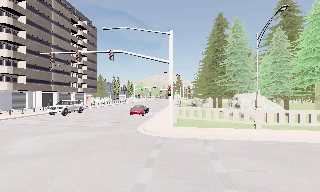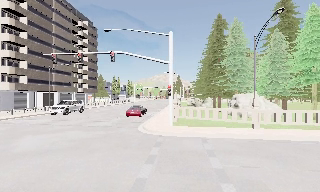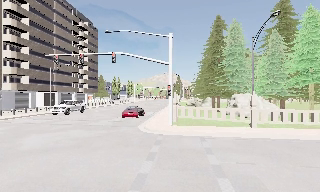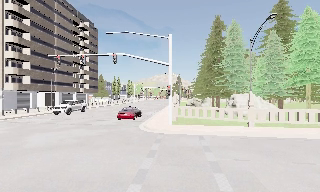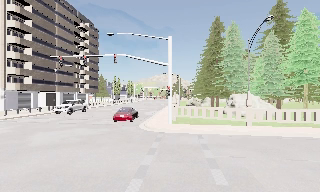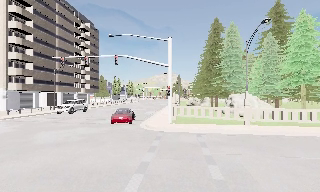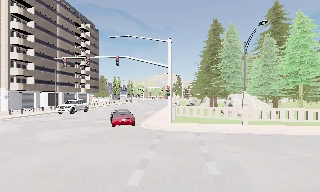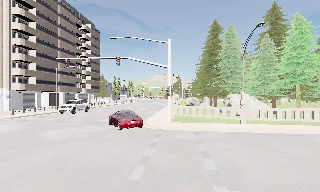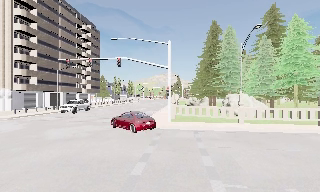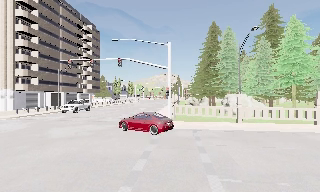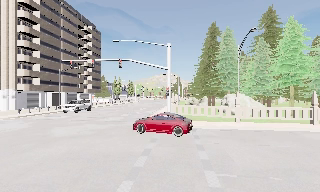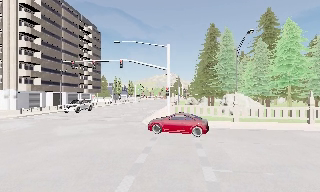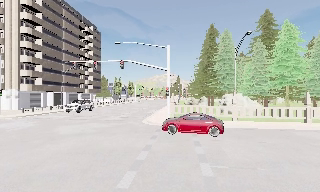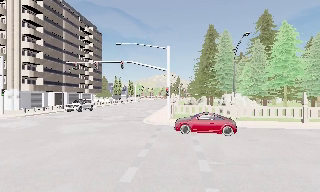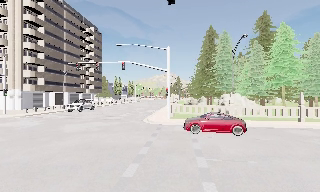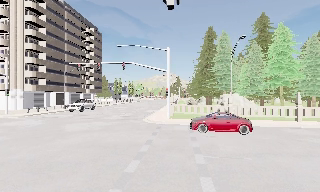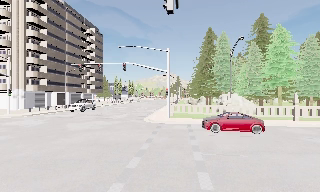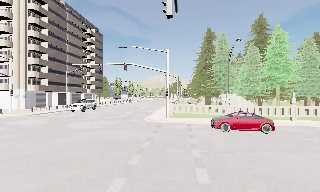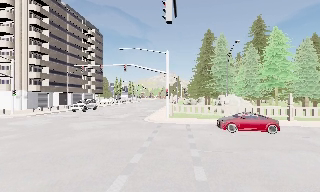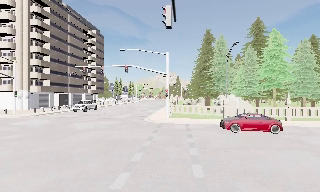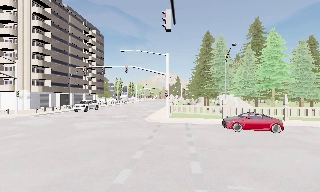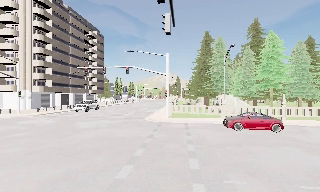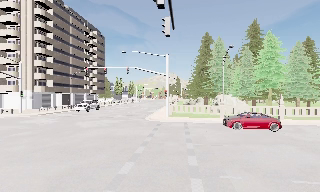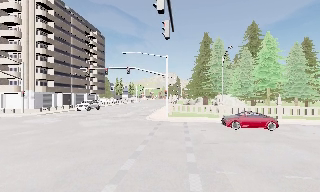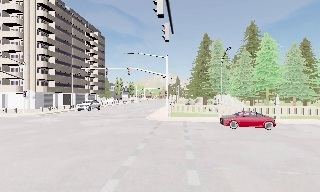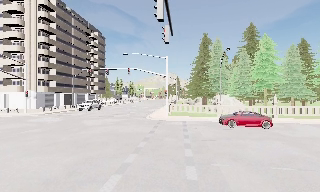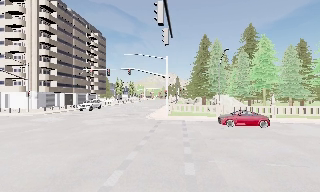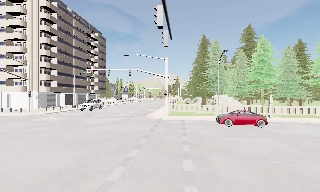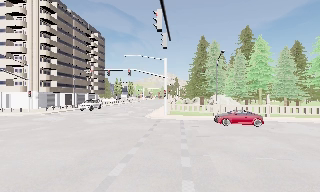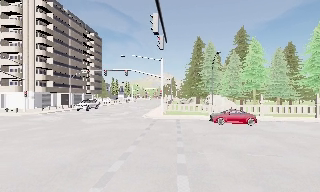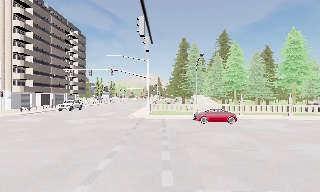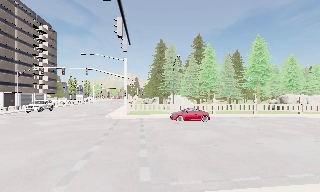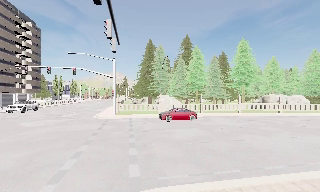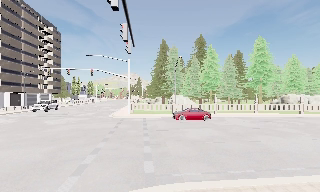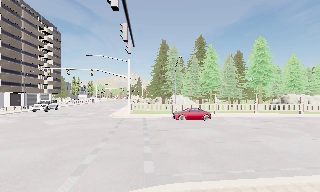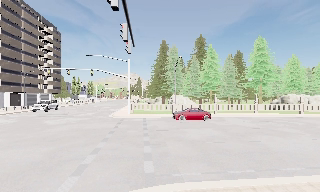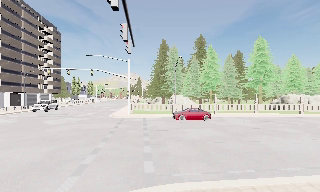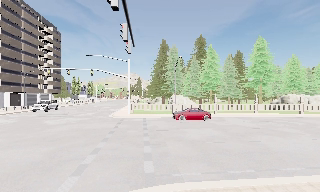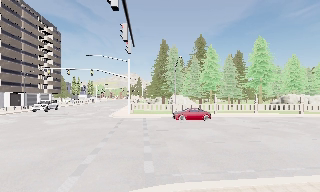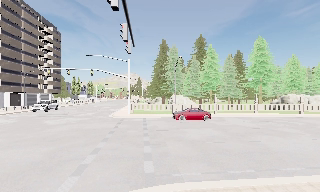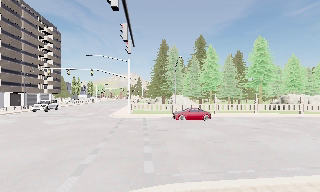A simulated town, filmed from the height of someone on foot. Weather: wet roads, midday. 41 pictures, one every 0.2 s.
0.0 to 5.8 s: The camera travels backward, about 9 m, so what stands in front gets smaller.
5.8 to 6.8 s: The scene slides to the left, as the camera pans about 10 degrees to its right. It travels backward, about 1 m, so what stands in front gets smaller. It loses speed.
6.8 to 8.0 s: The camera keeps its place and its aim.
The film runs backward here.
